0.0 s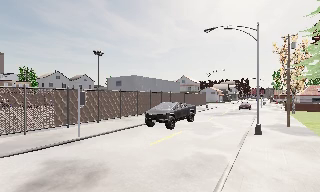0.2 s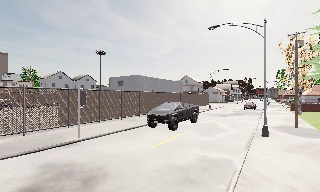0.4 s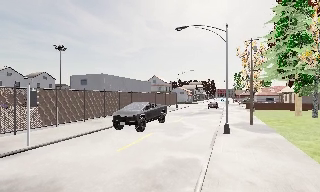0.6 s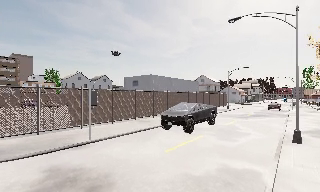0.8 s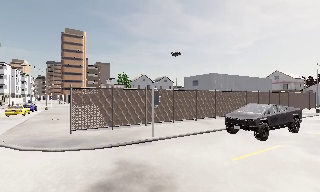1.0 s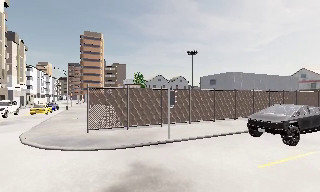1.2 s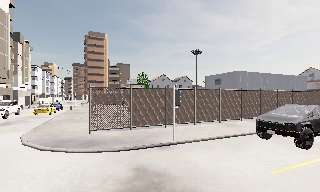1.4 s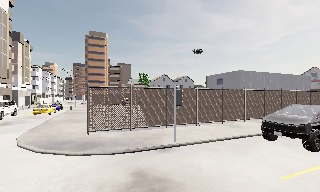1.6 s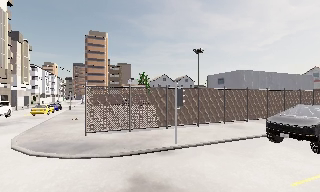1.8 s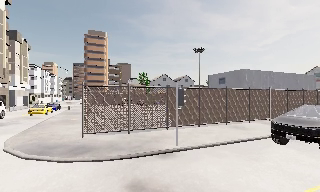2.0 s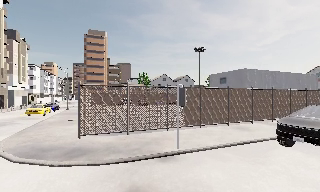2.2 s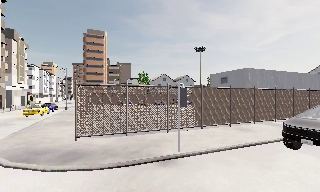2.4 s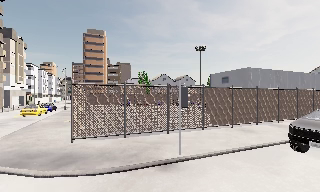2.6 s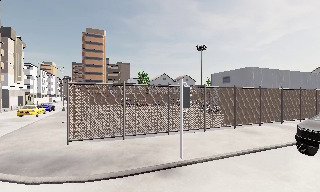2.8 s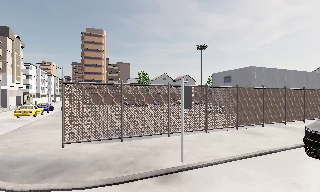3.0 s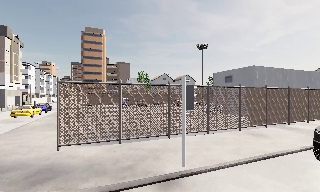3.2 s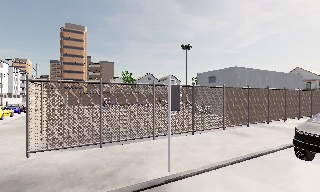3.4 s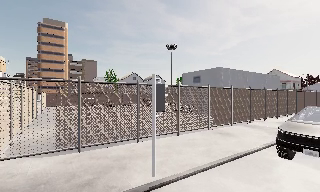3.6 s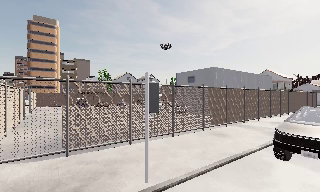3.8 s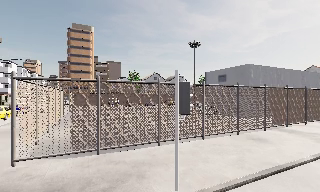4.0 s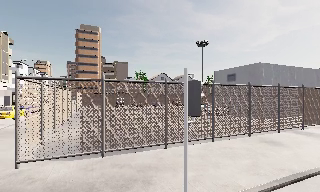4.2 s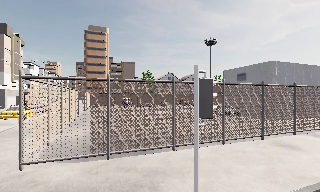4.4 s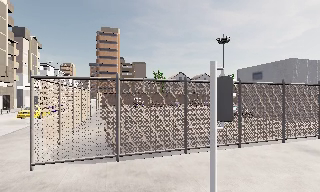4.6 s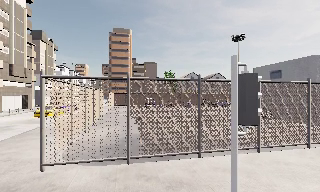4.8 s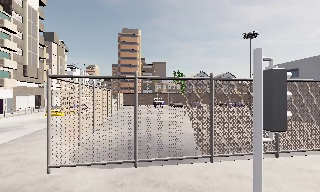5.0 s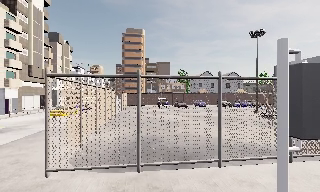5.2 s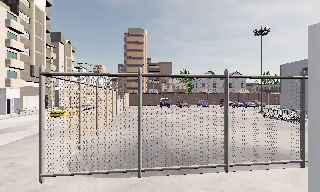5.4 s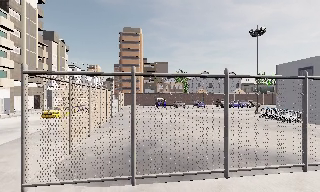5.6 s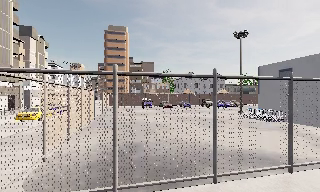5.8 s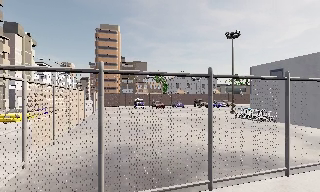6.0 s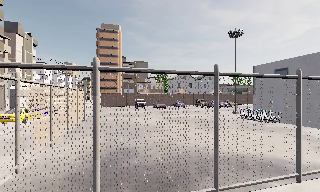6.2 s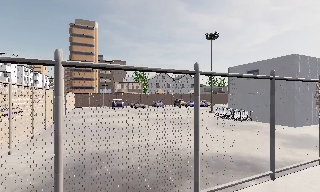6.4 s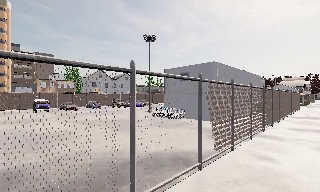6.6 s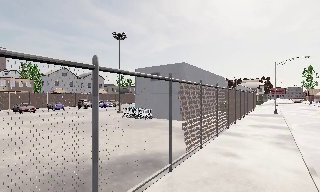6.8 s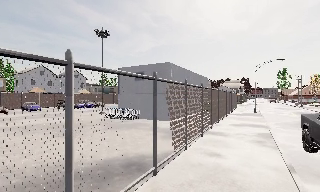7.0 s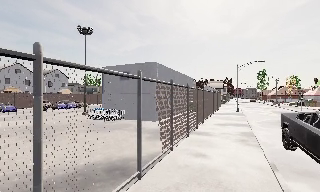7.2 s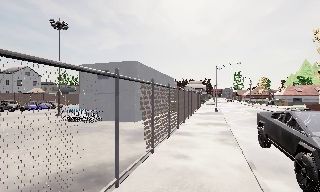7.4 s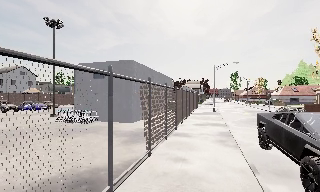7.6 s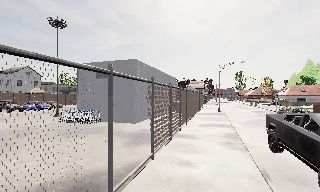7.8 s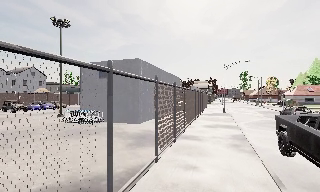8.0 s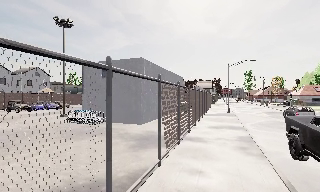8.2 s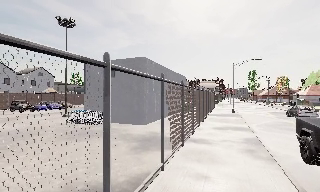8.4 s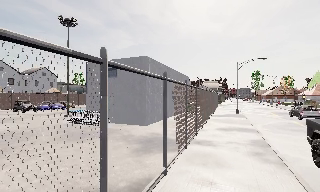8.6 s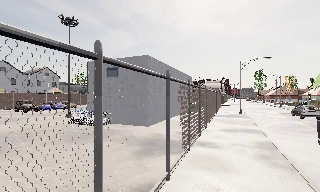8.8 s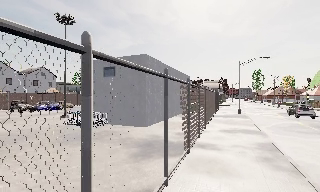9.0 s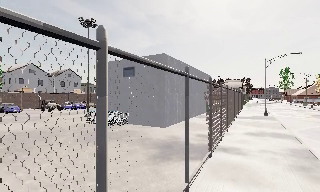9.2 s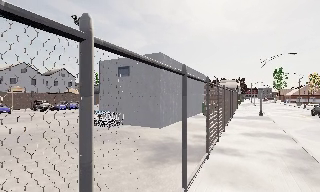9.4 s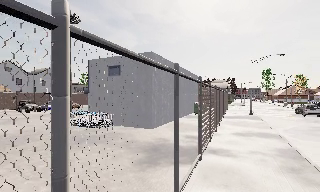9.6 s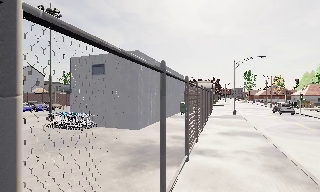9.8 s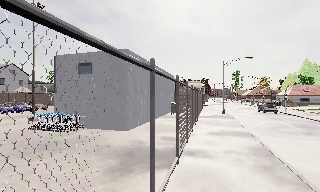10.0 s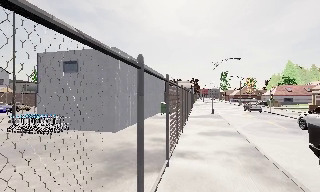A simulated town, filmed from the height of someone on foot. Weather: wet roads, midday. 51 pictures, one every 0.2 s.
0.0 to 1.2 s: The scene slides to the right, as the camera pans about 35 degrees to its left. It travels forward, about 2.5 m.
1.2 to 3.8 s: The camera travels forward, about 5 m, so what stands in front looms larger.
3.8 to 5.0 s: The camera pans to its left, which is counterclockwise from overhead, by about 15 degrees. It travels forward, about 2 m, so what stands in front looms larger.
5.0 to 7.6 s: The camera swings to its right by about 65 degrees, and the scene slides to the left. It travels forward, about 4 m.
7.6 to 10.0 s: The camera travels forward, about 3.5 m, so what stands in front looms larger.
The film runs forward here.
